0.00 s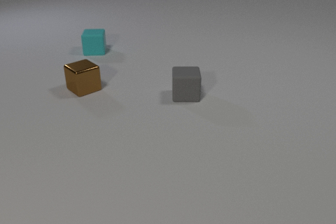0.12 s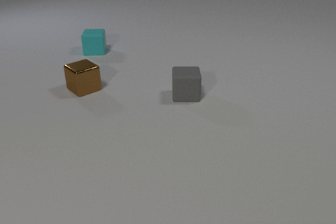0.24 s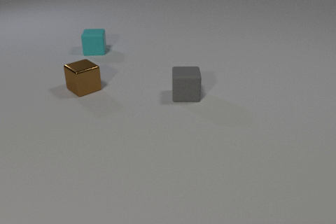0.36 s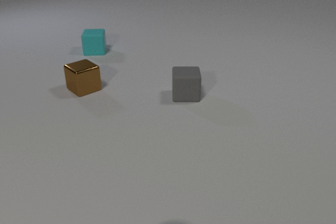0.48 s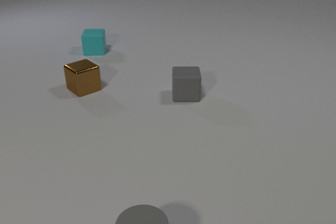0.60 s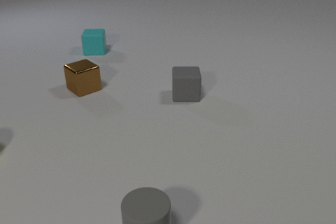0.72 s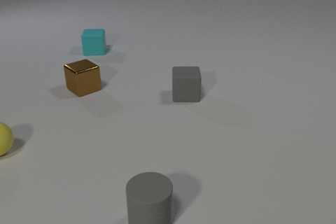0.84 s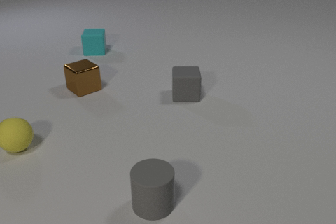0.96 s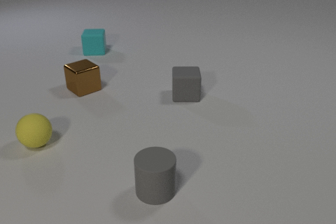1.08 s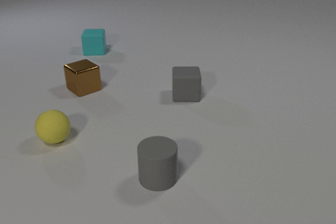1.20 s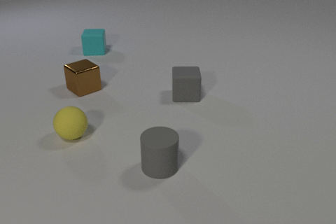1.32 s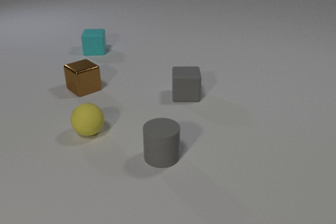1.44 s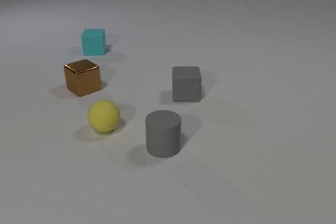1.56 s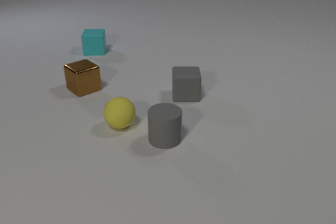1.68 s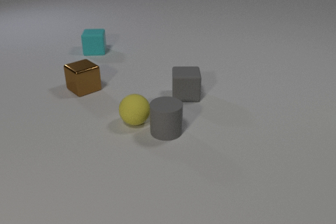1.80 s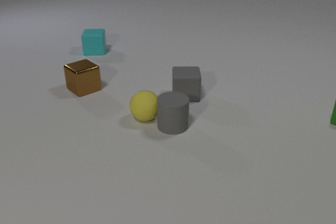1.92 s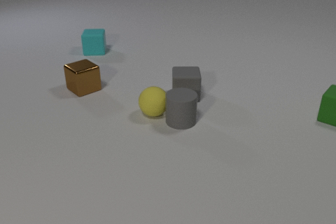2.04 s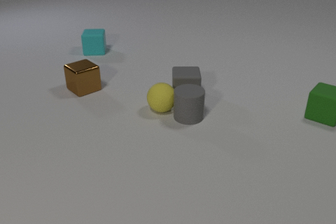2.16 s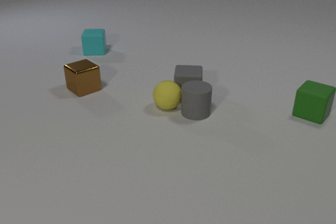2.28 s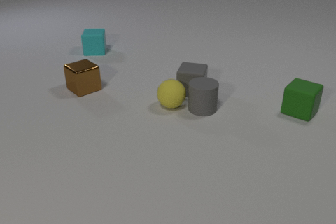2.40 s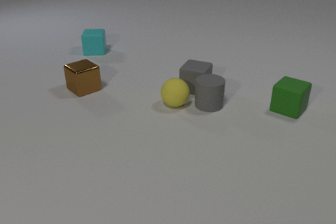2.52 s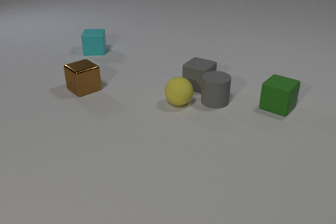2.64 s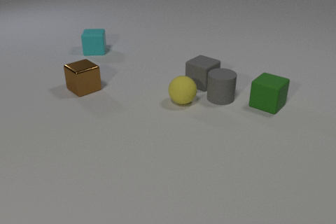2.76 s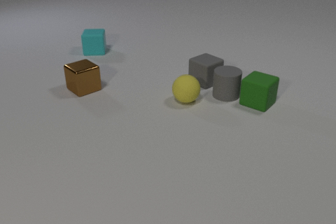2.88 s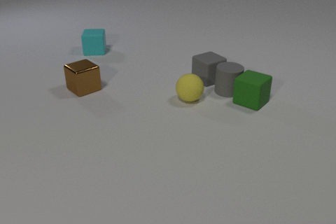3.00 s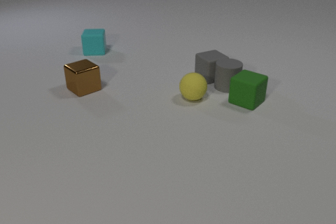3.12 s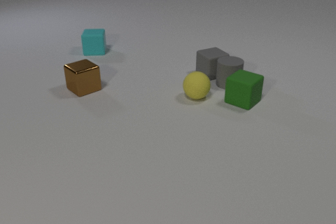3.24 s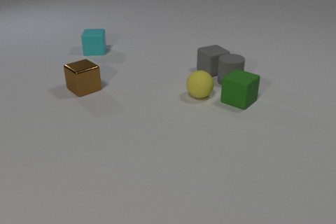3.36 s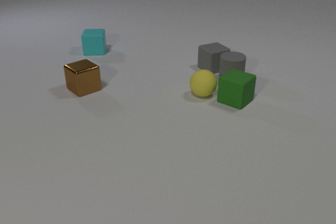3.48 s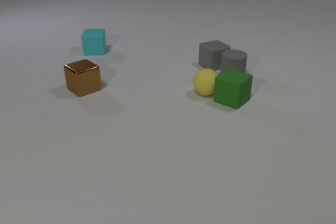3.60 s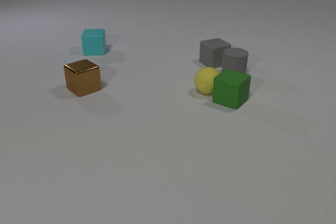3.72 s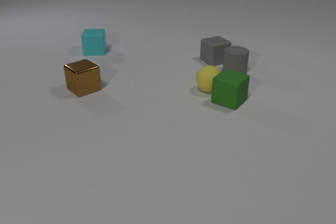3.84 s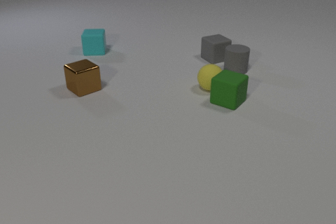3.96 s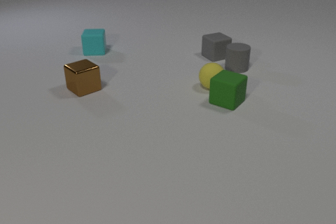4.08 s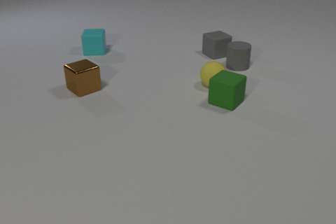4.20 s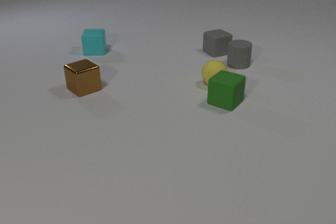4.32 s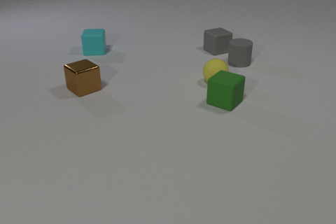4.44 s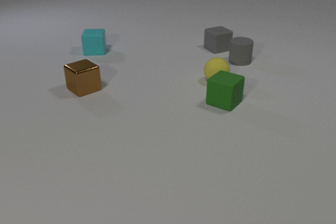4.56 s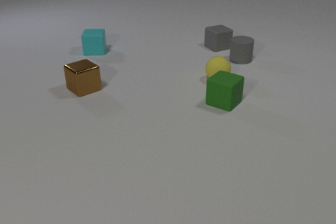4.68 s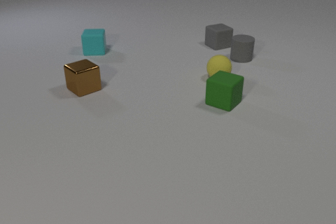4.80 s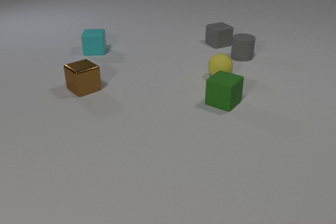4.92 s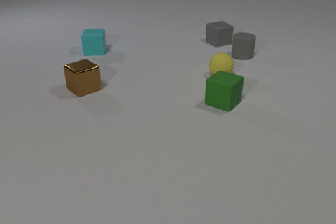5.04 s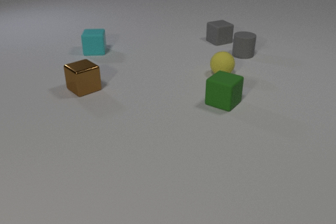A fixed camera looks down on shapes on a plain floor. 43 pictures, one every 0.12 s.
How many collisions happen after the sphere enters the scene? 5.
Are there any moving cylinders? yes.
Are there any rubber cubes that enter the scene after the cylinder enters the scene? yes.
0.00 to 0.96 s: The gray rubber cylinder comes in at the bottom edge, slides away from the camera. The yellow rubber sphere comes in at the left edge, rolls to the right.
0.96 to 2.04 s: The gray rubber cylinder slides away from the camera. The yellow rubber sphere rolls to the right. The green rubber cube comes in at the right edge, slides to the left. The gray rubber cylinder and the yellow rubber sphere collide.
2.04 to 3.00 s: The gray rubber cylinder slides away from the camera and to the right. The yellow rubber sphere rolls to the right and away from the camera. The gray rubber cube slides away from the camera and to the right, spins clockwise seen from above by about 60 degrees, its near face sliding to the left. The green rubber cube slides to the left. The yellow rubber sphere and the gray rubber cube collide. The gray rubber cylinder and the green rubber cube collide. The gray rubber cylinder and the gray rubber cube collide.
3.00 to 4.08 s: The gray rubber cylinder slides away from the camera. The yellow rubber sphere rolls away from the camera and to the right. The gray rubber cube slides away from the camera. The green rubber cube slides to the left. The yellow rubber sphere and the green rubber cube collide.
4.08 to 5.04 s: The gray rubber cylinder slides away from the camera. The yellow rubber sphere rolls away from the camera. The gray rubber cube slides away from the camera.
